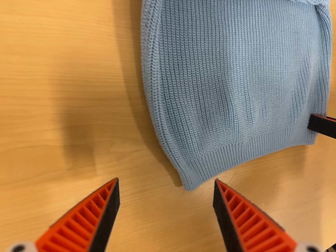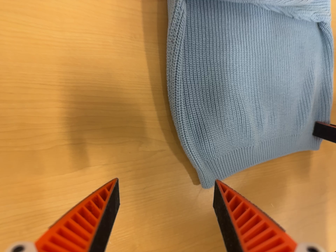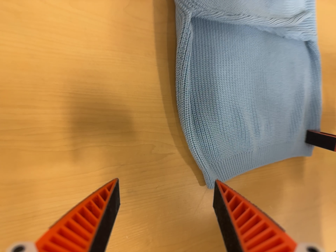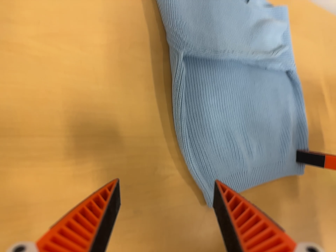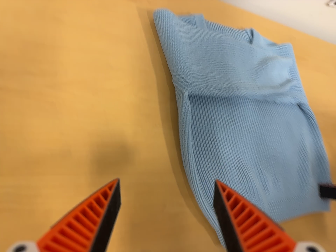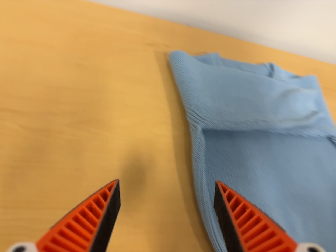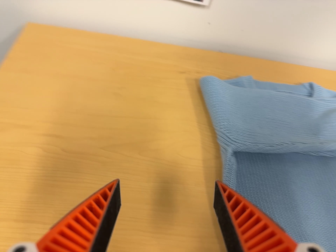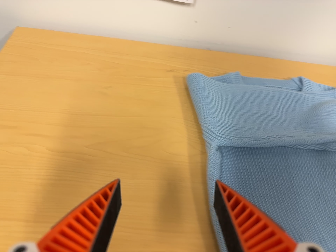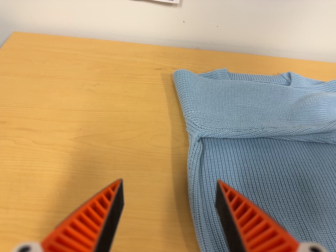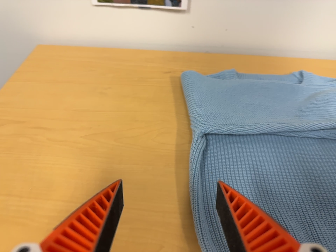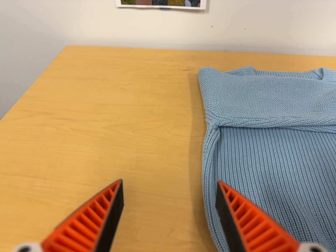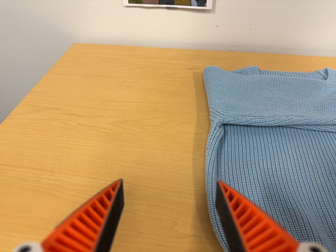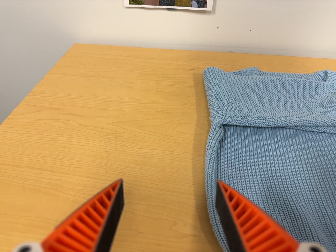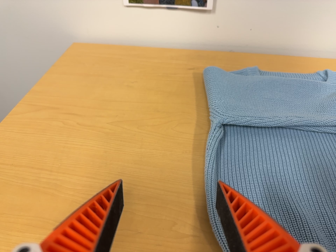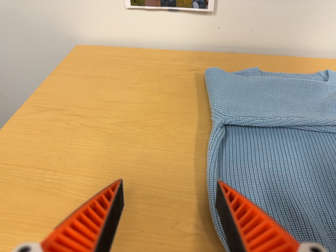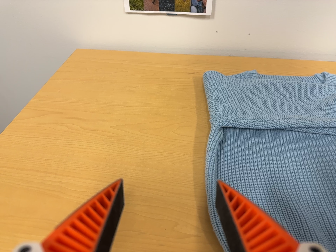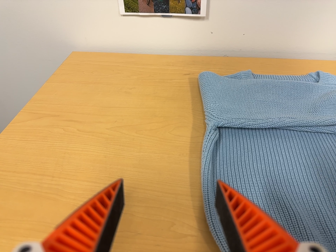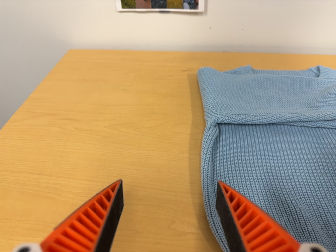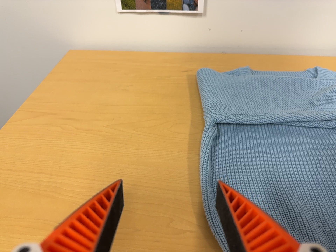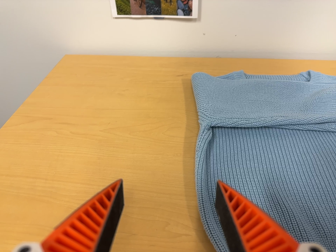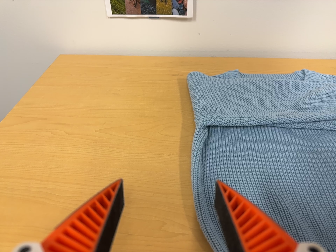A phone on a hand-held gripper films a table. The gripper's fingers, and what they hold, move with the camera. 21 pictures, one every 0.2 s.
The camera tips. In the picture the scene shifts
downward.
0.0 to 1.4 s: The camera swings to its left by about 25 degrees, and the scene slides to the right. It travels backward, to its right and toward the bottom of its view, about 16 cm. Its aim tips toward the top of its view by about 40 degrees, and the scene shifts downward. It rolls about its line of sight by about 10 degrees, and the scene rotates counterclockwise.
1.4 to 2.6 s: The camera pans to its left by about 15 degrees. It travels toward the bottom of its view, to its right and backward, about 14 cm.
2.6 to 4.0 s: The camera shifts only a little, or ends up much as it began.
The film runs backward here.
